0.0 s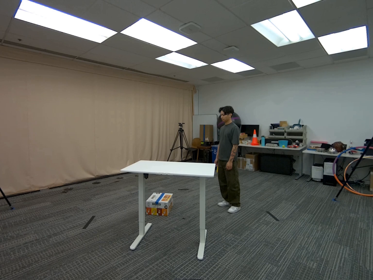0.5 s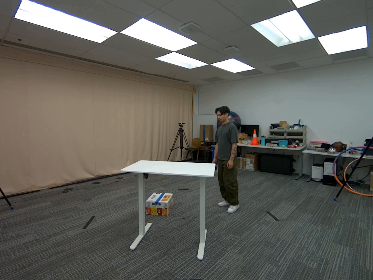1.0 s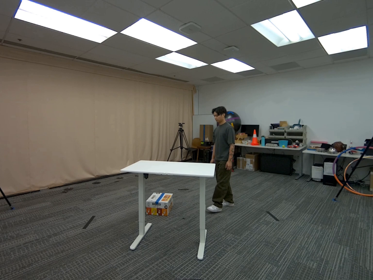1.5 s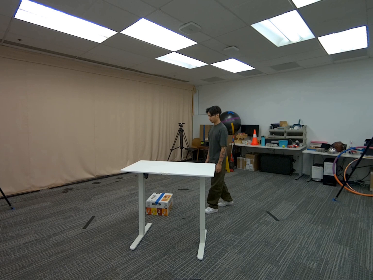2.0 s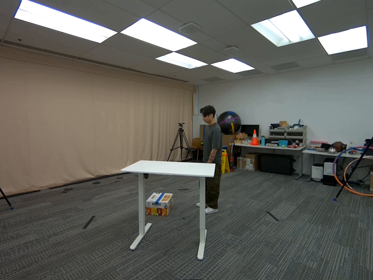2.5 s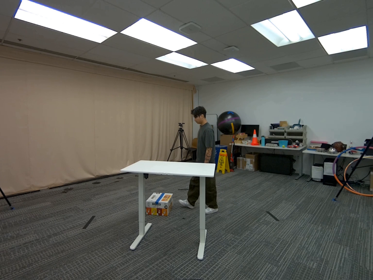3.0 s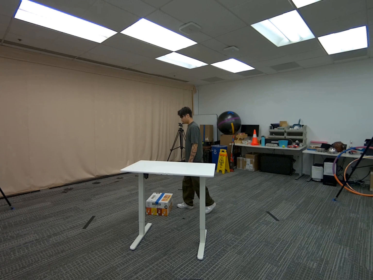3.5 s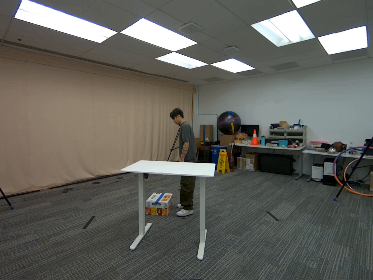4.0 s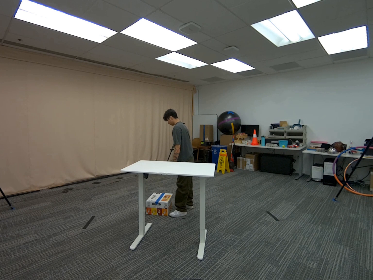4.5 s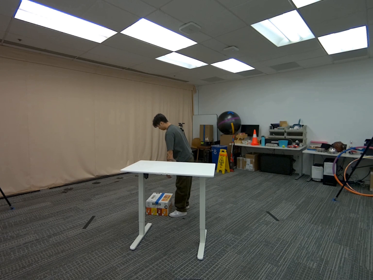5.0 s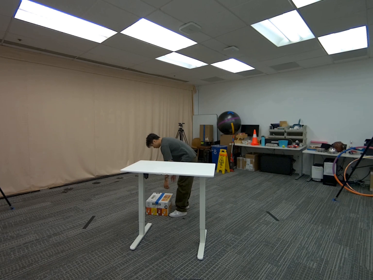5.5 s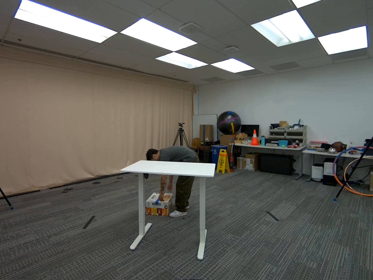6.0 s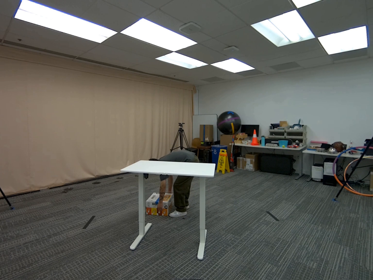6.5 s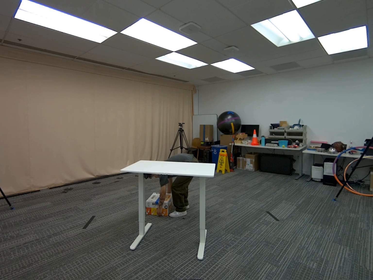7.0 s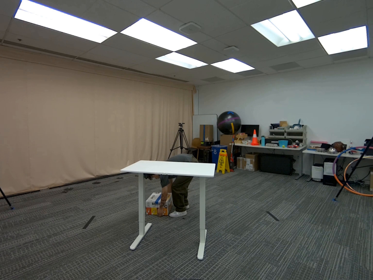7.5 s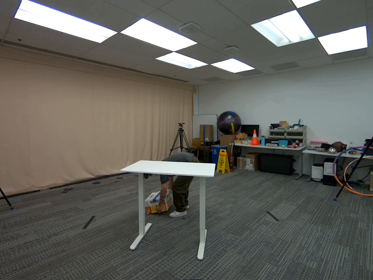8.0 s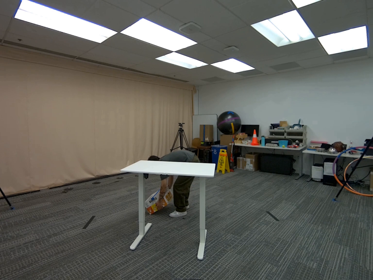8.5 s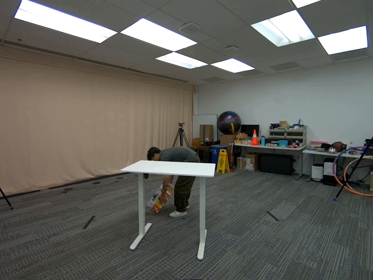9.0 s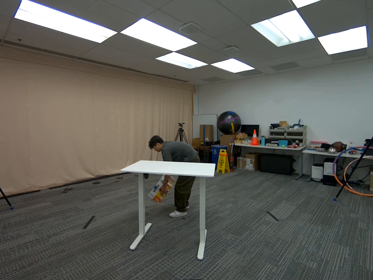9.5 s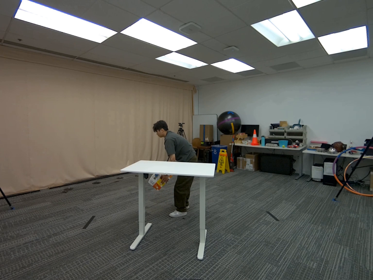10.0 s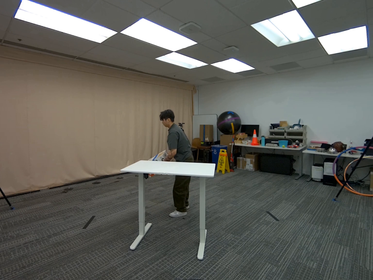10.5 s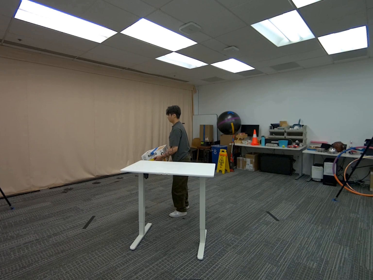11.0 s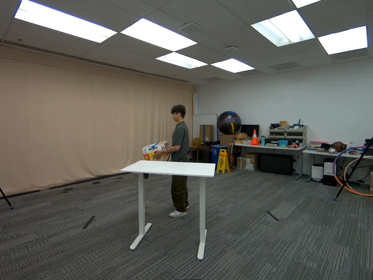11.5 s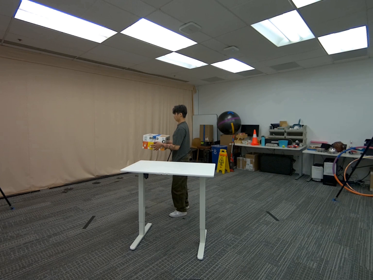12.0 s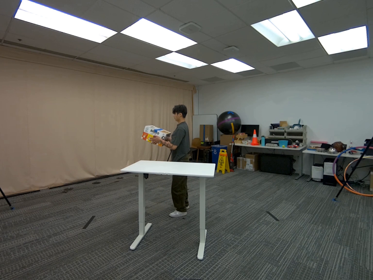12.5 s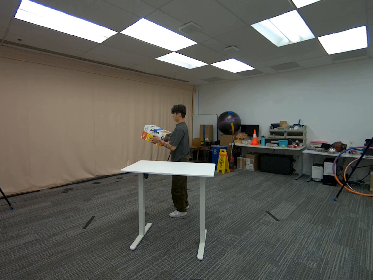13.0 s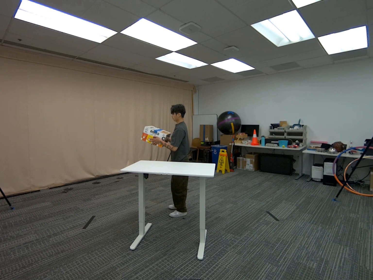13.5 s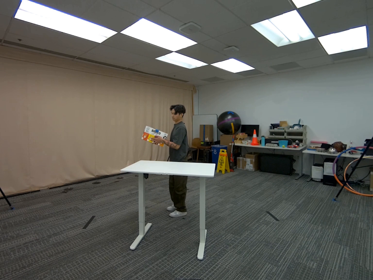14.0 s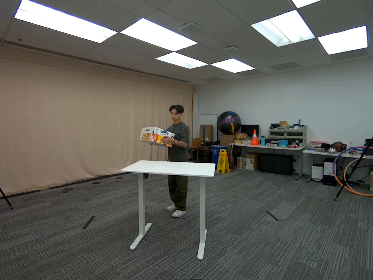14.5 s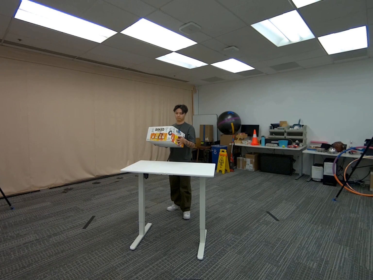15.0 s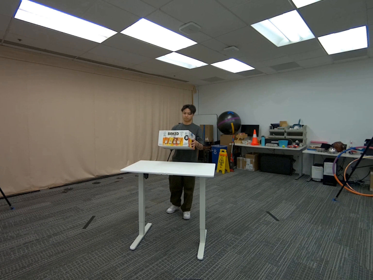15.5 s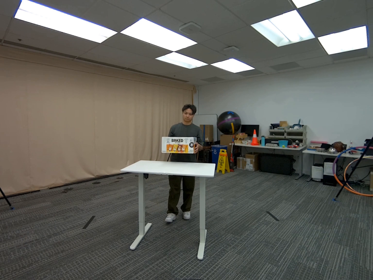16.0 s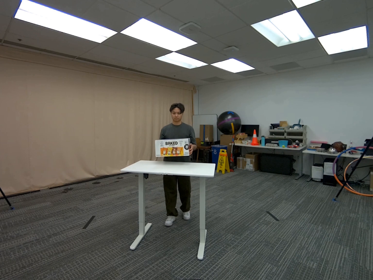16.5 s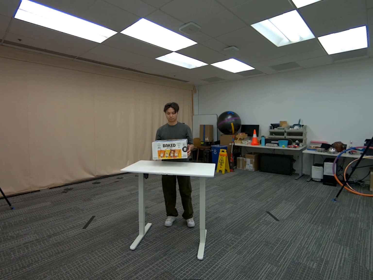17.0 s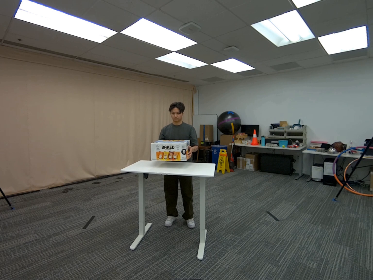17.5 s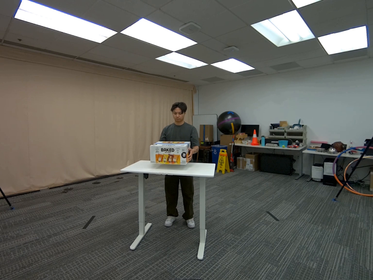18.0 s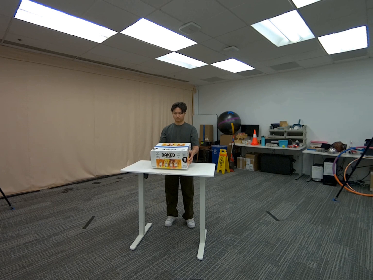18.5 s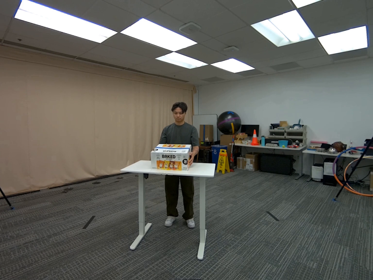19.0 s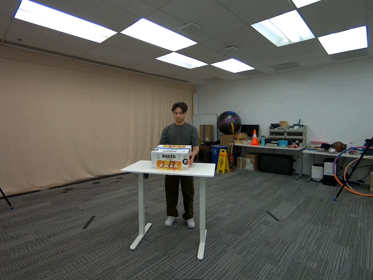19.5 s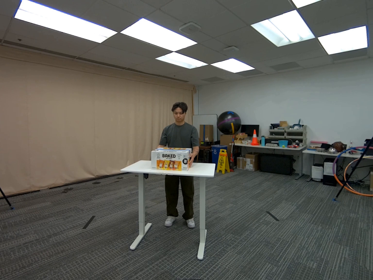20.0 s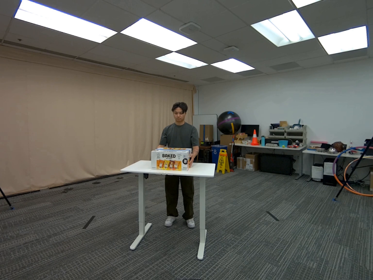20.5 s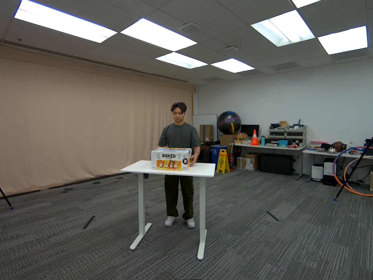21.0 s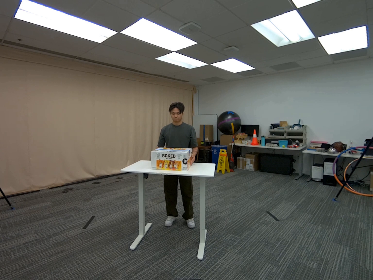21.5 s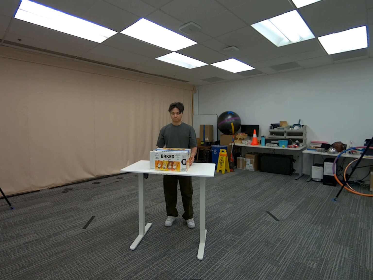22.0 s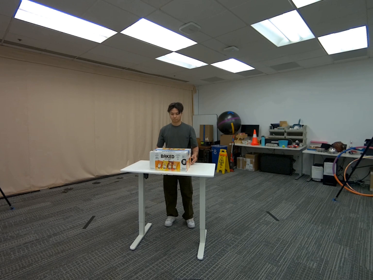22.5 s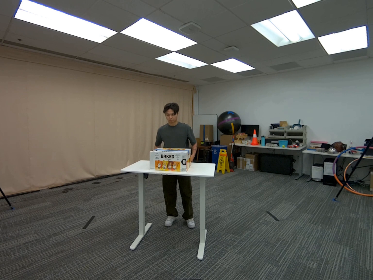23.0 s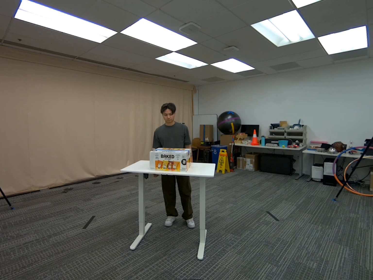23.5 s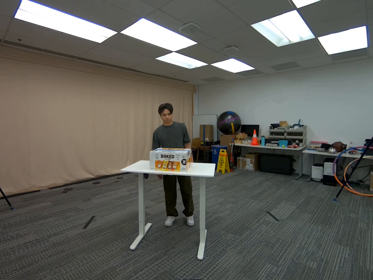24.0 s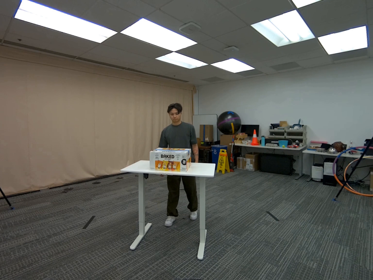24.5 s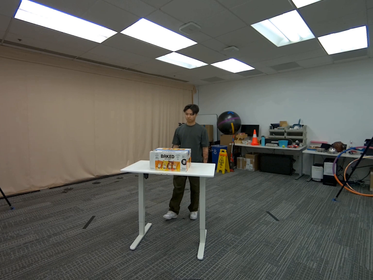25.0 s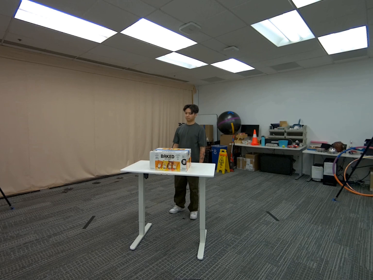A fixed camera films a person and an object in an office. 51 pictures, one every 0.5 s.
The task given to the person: Walk to the snack box on the ground, use both hands to pick up the box and place it on the white desk.
